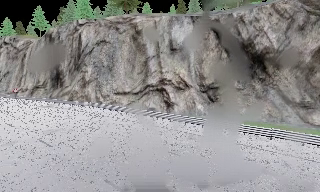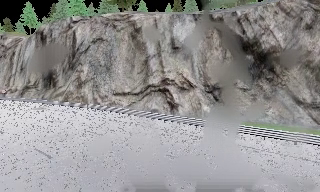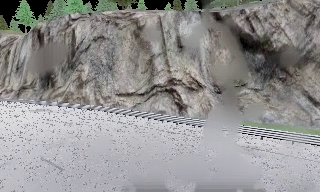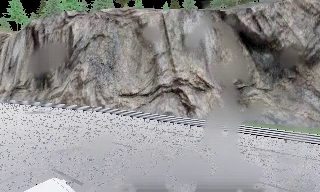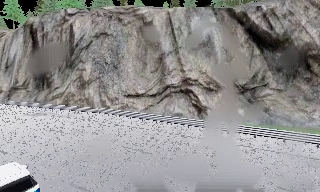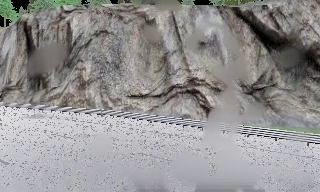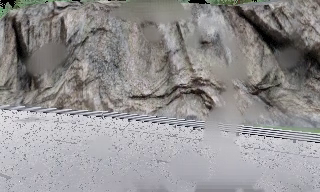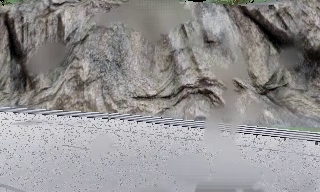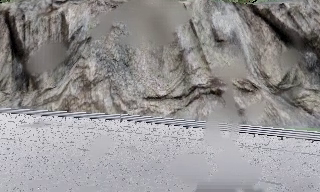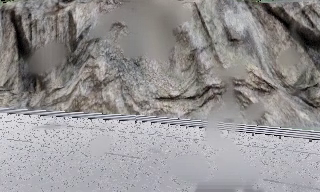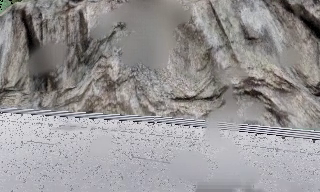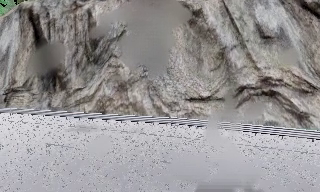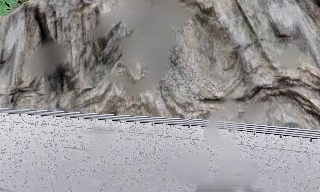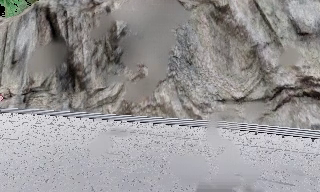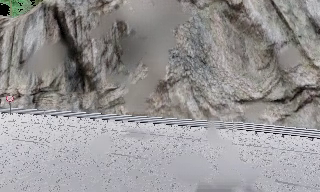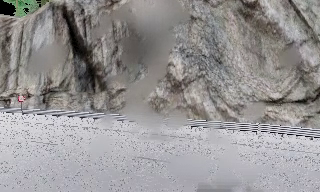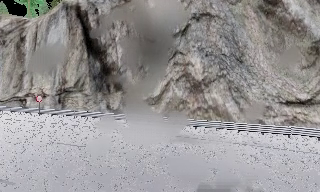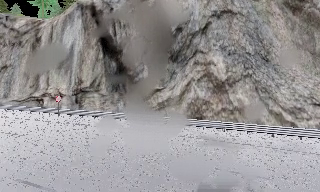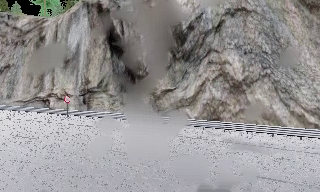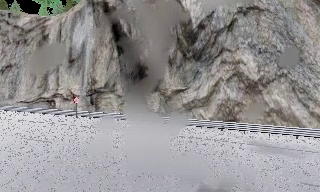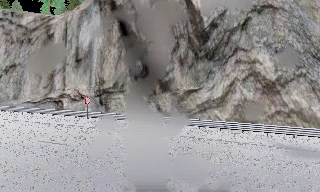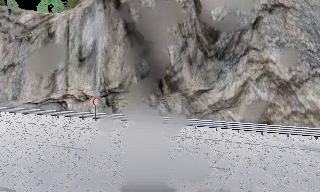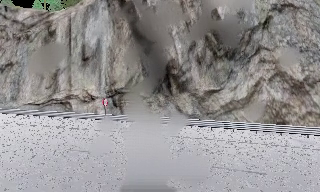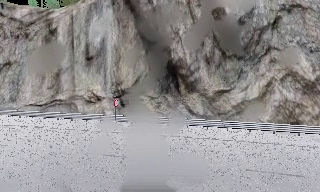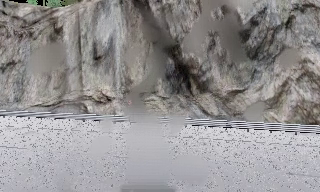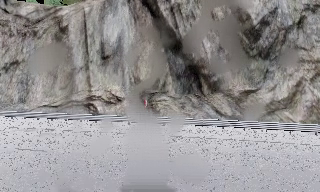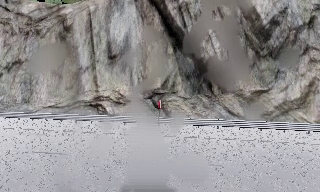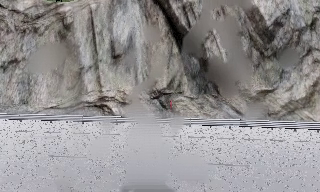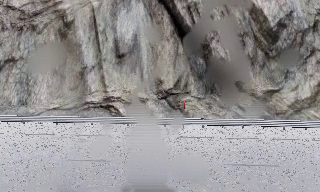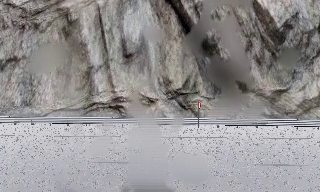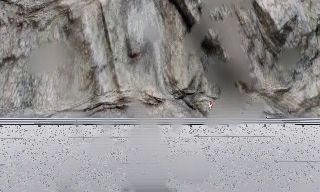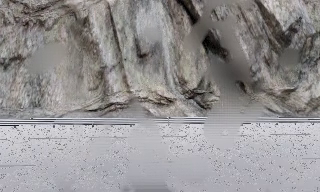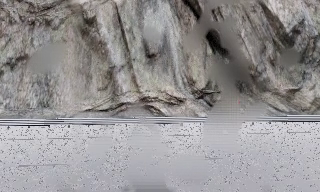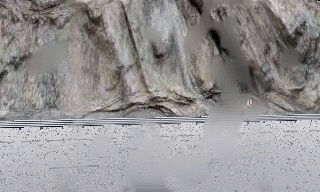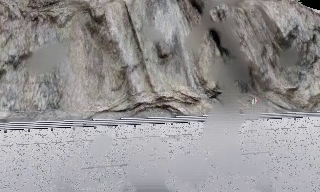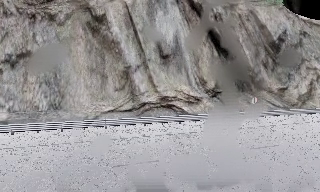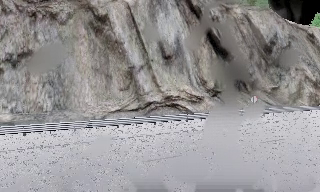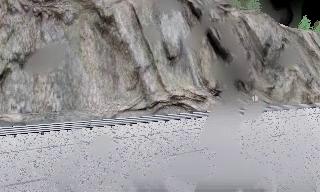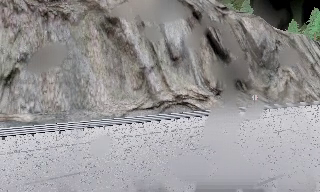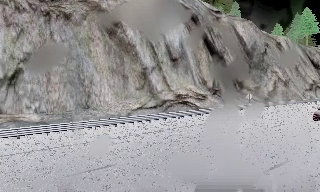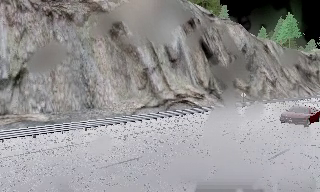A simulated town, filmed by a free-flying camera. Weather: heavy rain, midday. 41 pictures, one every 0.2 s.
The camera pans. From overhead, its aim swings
clockwise.
0.0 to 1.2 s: The camera pans to its right, which is clockwise from overhead, by about 10 degrees. It travels to its left and forward, about 10 m, so close, fixed things drift to the right.
1.2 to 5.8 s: The camera pans to its right, which is clockwise from overhead, by about 10 degrees. It travels to its left, about 35 m, so close, fixed things drift to the right.
5.8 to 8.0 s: The camera pans to its right, which is clockwise from overhead, by about 35 degrees. It travels to its left, about 19 m, so close, fixed things drift to the right.
The film runs forward here.
